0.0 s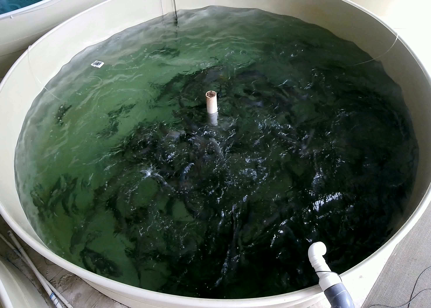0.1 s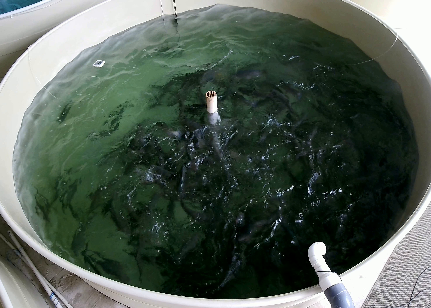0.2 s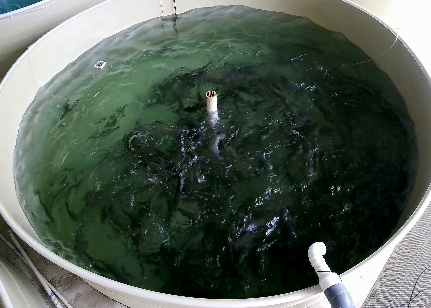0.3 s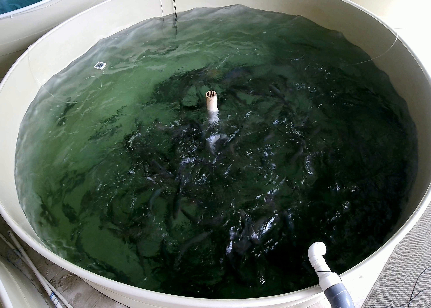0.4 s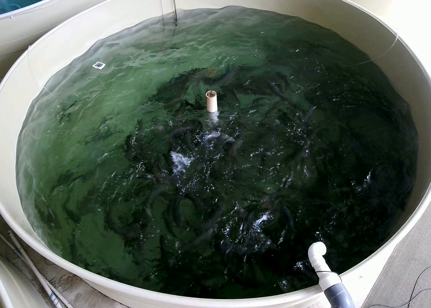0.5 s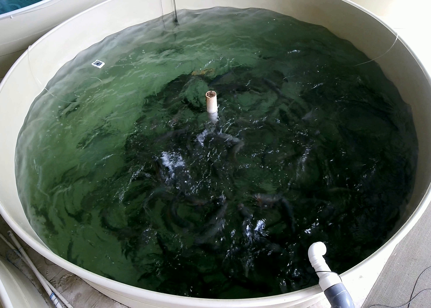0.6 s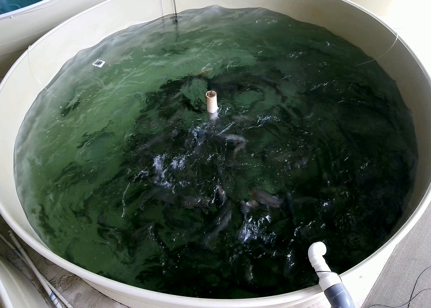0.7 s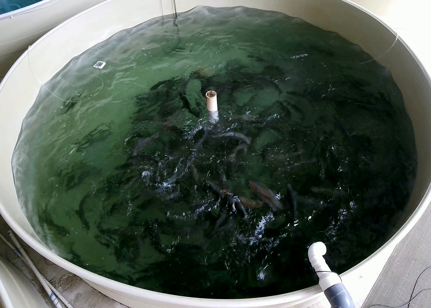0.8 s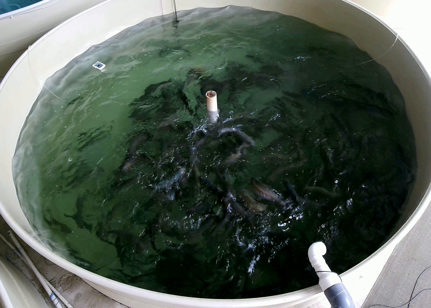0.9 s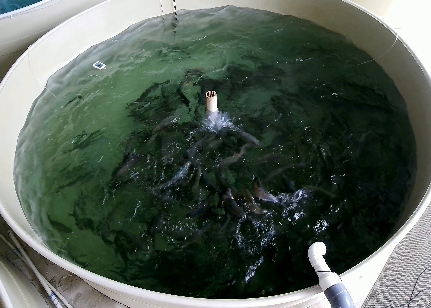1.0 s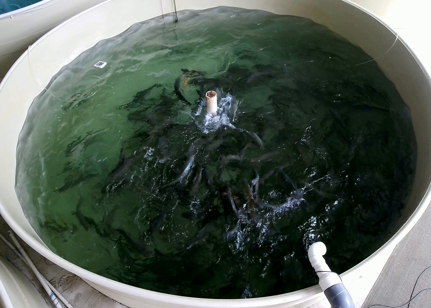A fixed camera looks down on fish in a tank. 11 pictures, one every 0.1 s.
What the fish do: Weak feeding.
